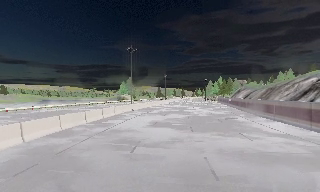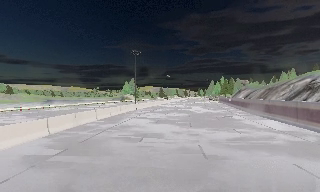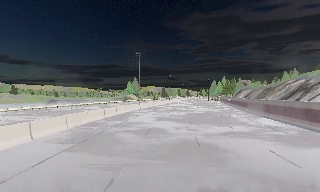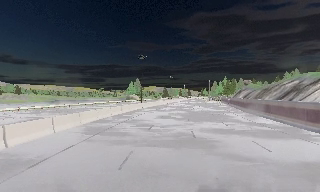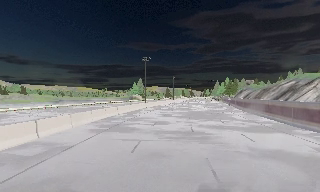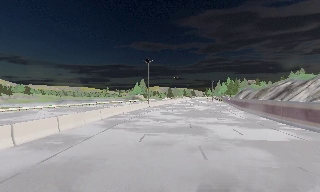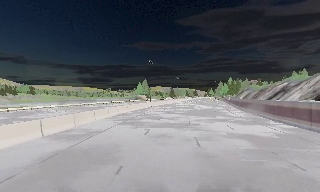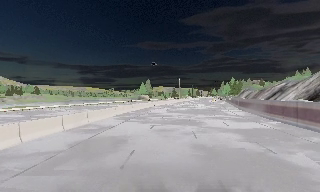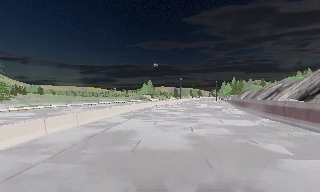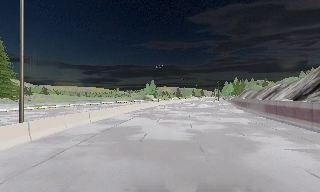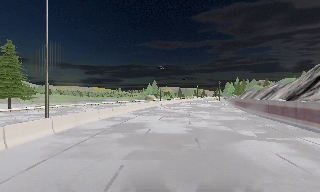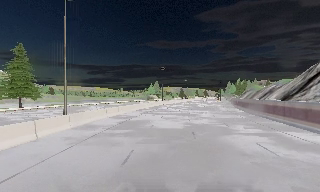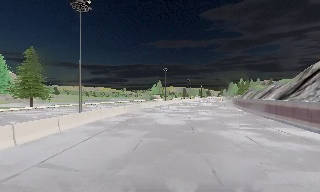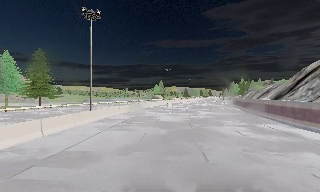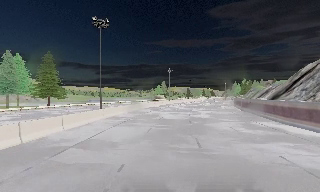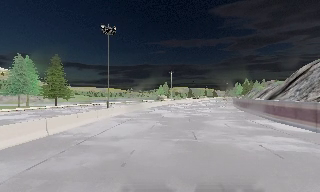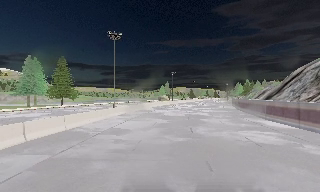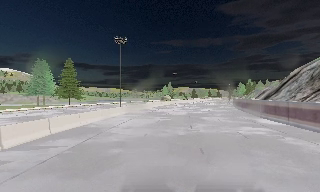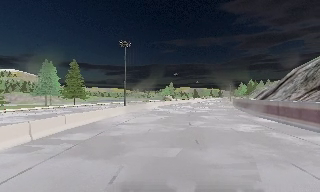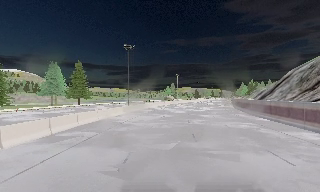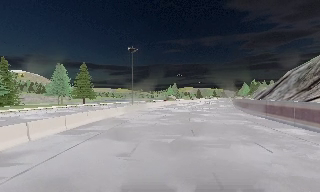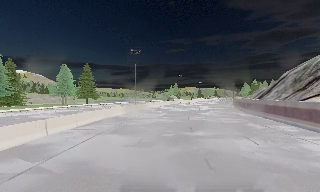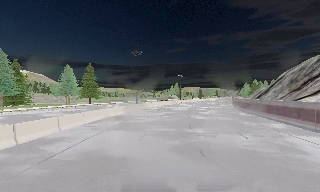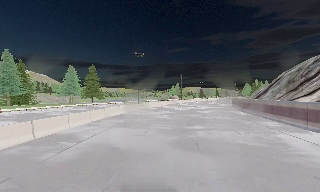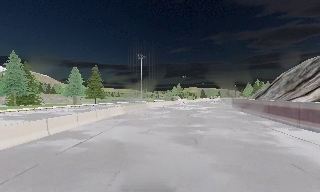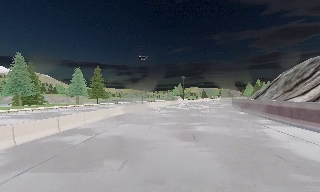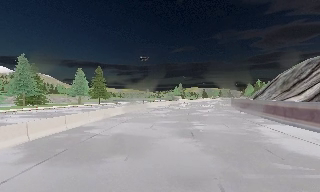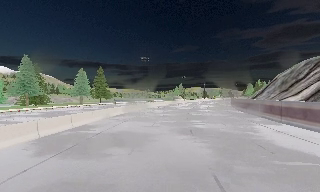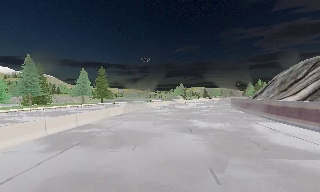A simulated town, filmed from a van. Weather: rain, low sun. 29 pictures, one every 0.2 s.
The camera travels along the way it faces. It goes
backward.
0.0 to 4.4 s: The scene slides to the right, as the camera pans about 15 degrees to its left. It travels backward, about 40 m, so what stands in front gets smaller.
4.4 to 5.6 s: The camera travels backward, about 5 m, so what stands in front gets smaller. It loses speed.
The film runs backward here.
